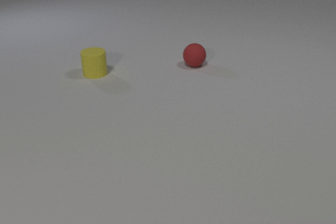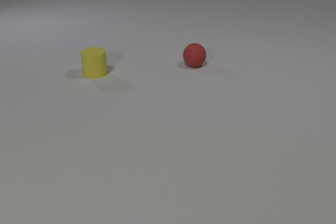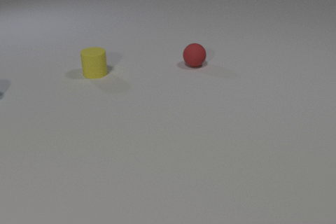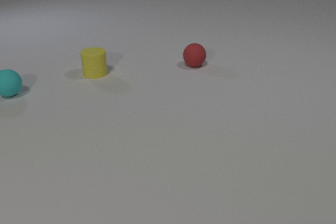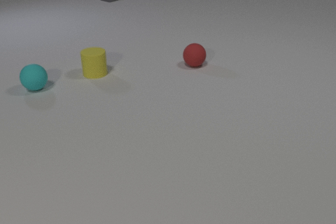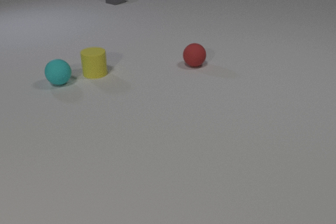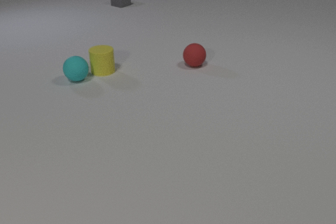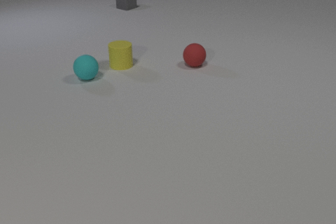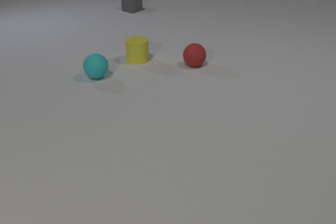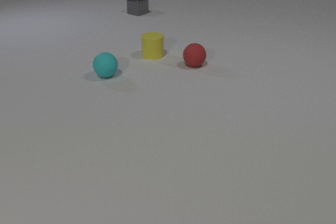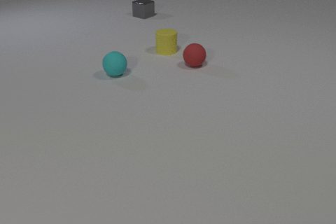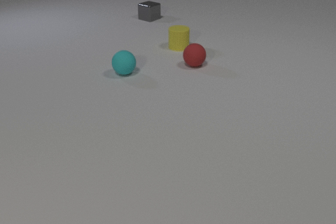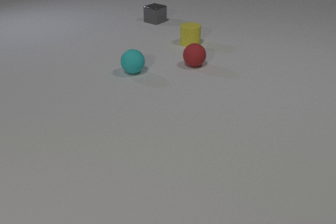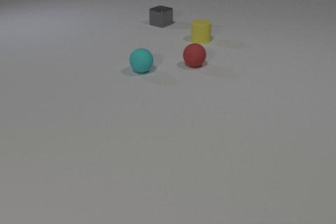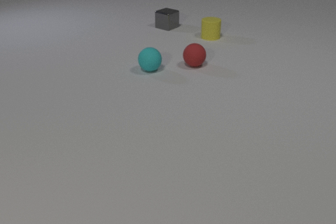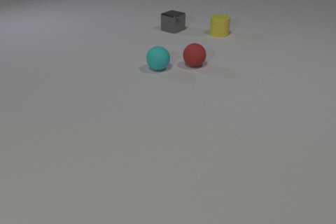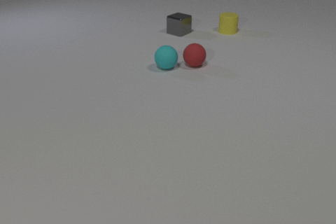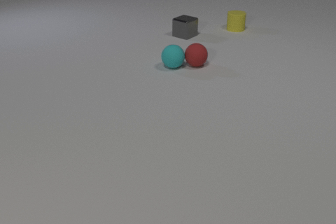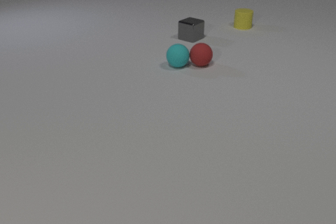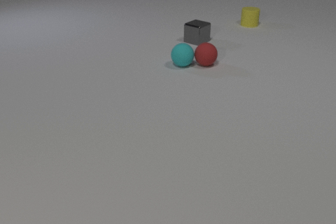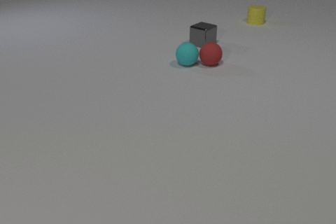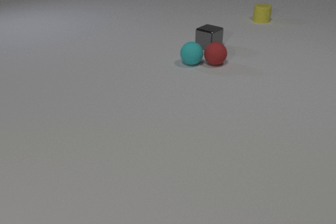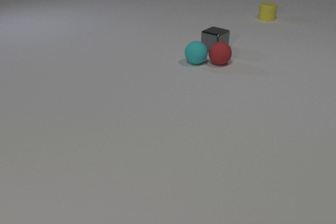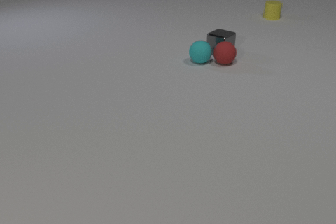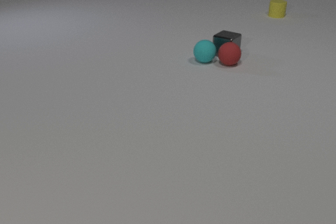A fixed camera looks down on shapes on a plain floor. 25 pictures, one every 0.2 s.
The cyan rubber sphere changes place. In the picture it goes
to the right.
The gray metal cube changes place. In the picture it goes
toward the camera.
0.0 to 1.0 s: The cyan rubber sphere comes in at the left edge, rolls to the right. The gray metal cube comes in at the top edge, slides toward the camera and to the right.
1.0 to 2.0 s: The cyan rubber sphere rolls to the right. The yellow rubber cylinder slides to the right and away from the camera. The gray metal cube slides toward the camera and to the right. The cyan rubber sphere and the yellow rubber cylinder collide.
2.0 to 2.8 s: The cyan rubber sphere rolls to the right. The yellow rubber cylinder slides to the right and away from the camera. The gray metal cube slides toward the camera and to the right.
2.8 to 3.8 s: The cyan rubber sphere rolls to the right. The yellow rubber cylinder slides away from the camera and to the right. The red rubber sphere rolls to the right. The gray metal cube slides toward the camera and to the right. The cyan rubber sphere and the red rubber sphere collide.
3.8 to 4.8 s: The cyan rubber sphere rolls to the right and away from the camera. The yellow rubber cylinder slides away from the camera and to the right. The red rubber sphere rolls to the right. The gray metal cube slides toward the camera and to the right. The red rubber sphere and the gray metal cube collide.
How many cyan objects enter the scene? 1.
What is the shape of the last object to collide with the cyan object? sphere.
Are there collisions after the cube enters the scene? yes.
